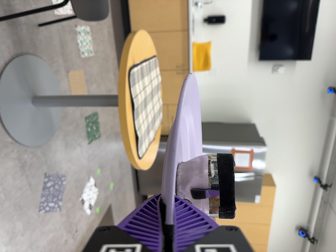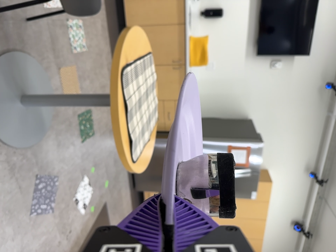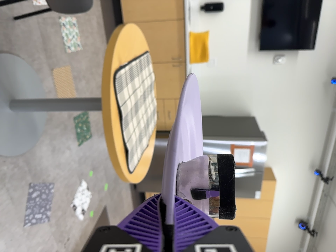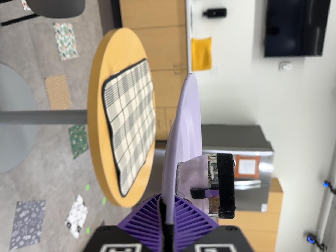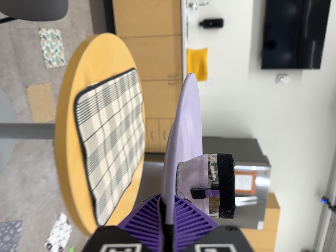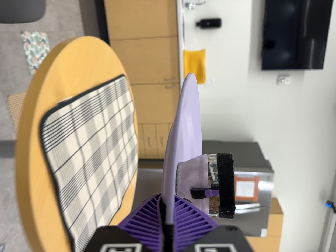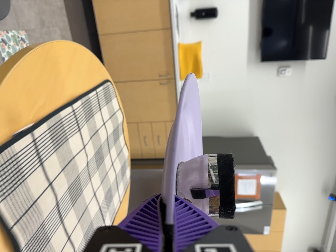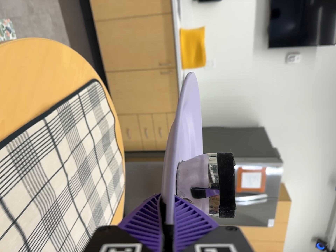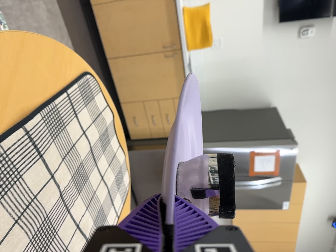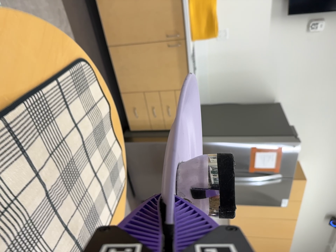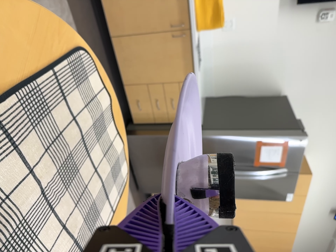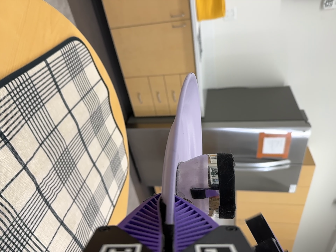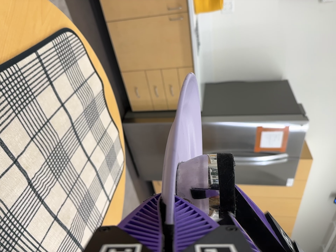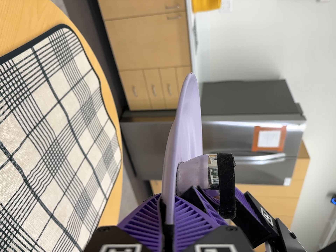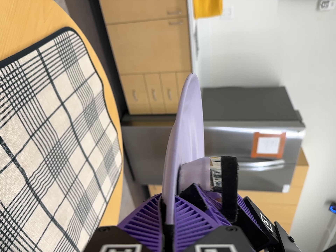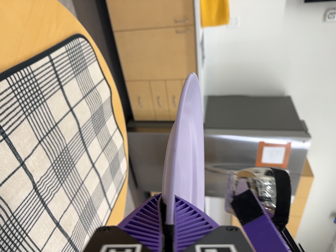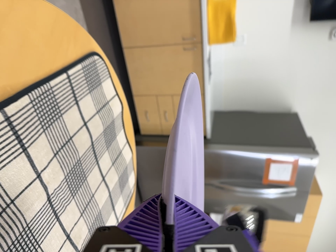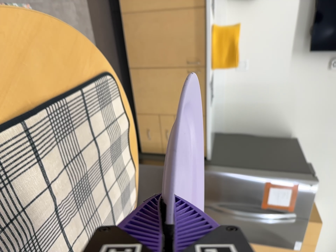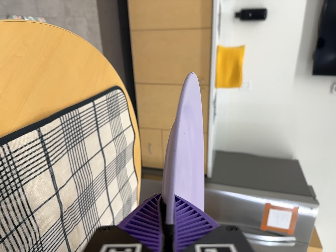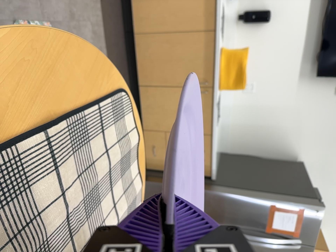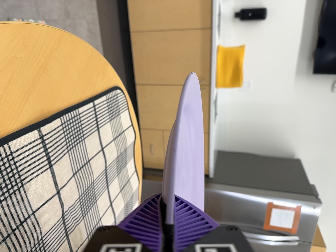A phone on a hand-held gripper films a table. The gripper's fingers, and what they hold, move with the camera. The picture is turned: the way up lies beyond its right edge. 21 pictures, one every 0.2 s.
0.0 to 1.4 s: The camera travels forward and toward the top of its view, about 90 cm, so what stands in front looms larger.
1.4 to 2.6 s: The camera travels forward, about 20 cm, so what stands in front looms larger. Its aim tips toward the bottom of its view by about 10 degrees, and the scene shifts upward.
2.6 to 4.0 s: The camera travels backward and to its left, about 7 cm, so what stands in front gets smaller. Its aim tips toward the top of its view by about 15 degrees, and the scene shifts downward. It rolls about its line of sight by about 10 degrees, and the scene rotates clockwise.
The film runs forward here.
